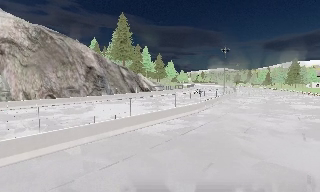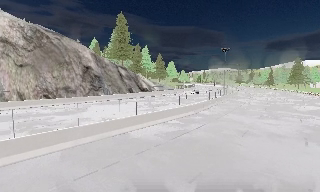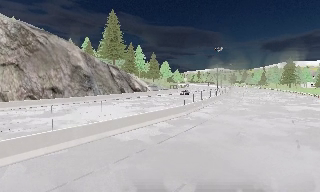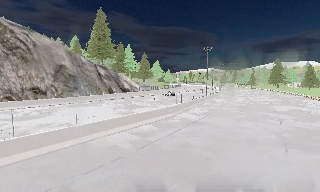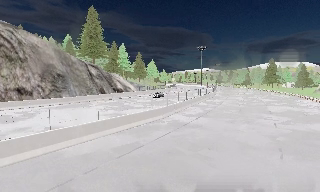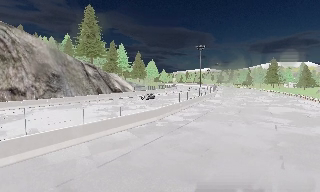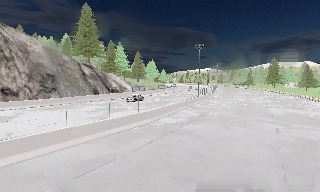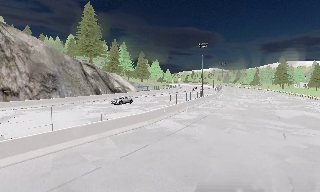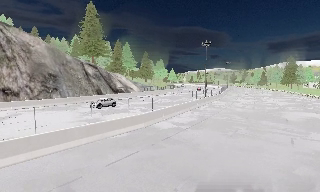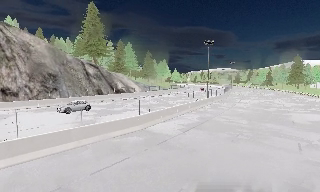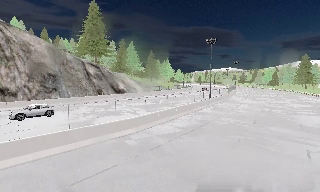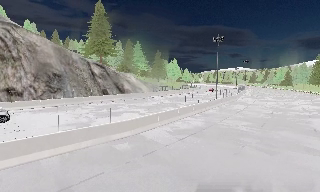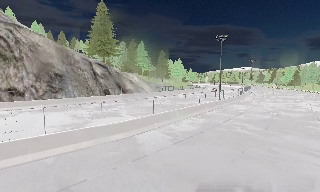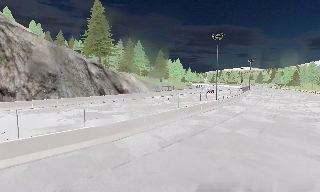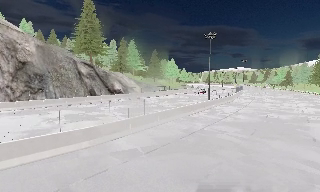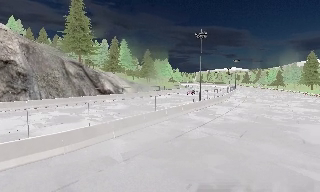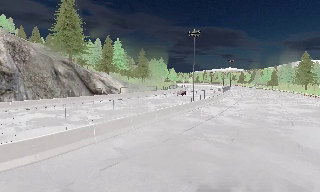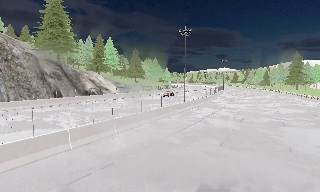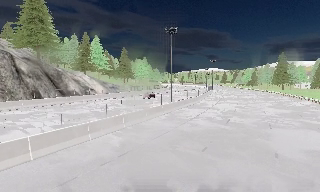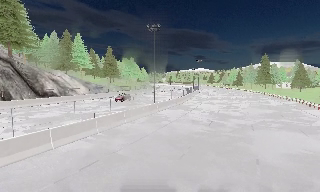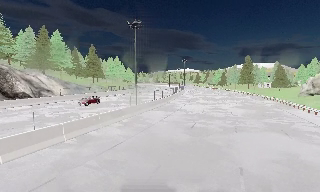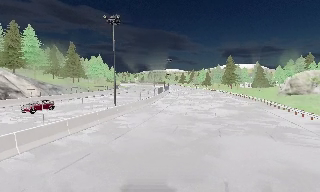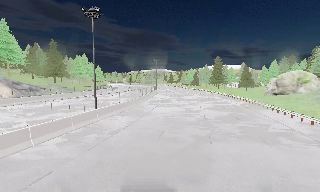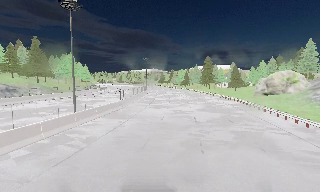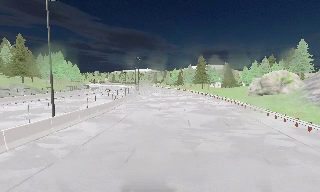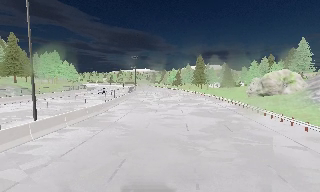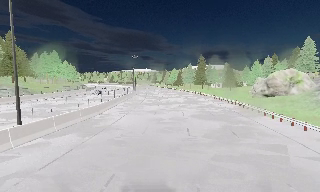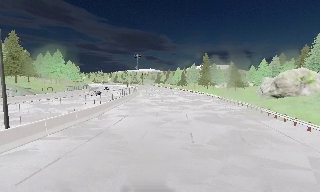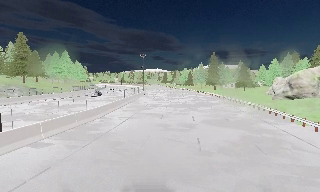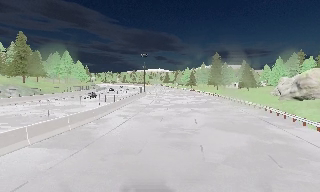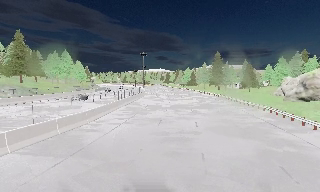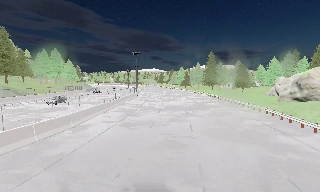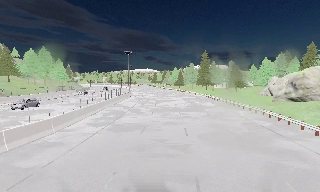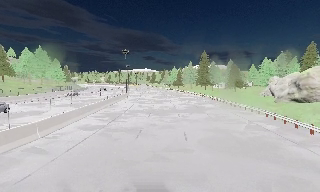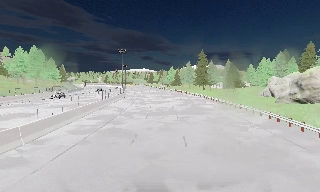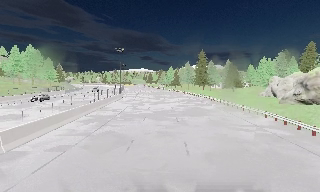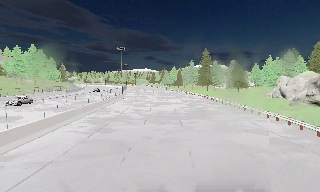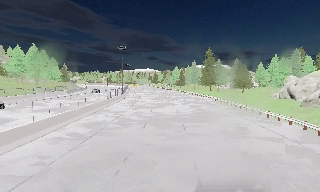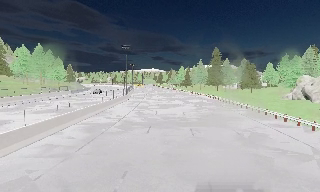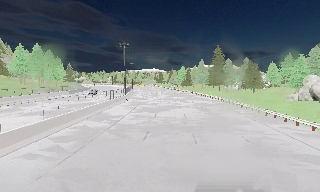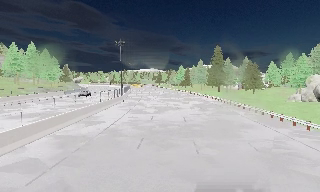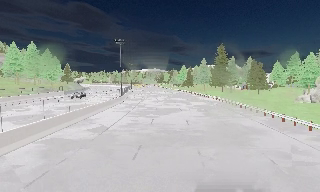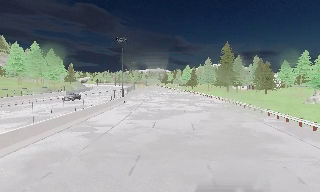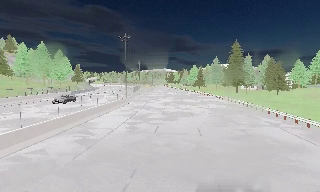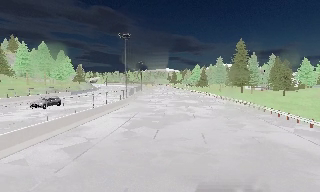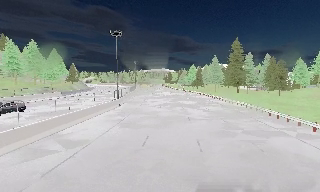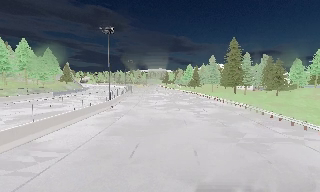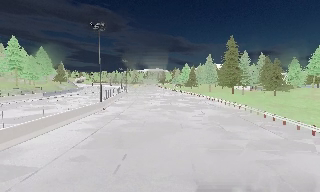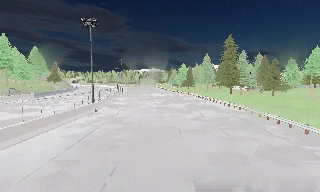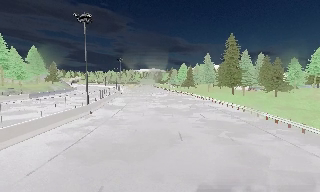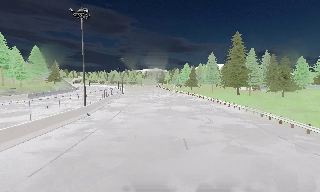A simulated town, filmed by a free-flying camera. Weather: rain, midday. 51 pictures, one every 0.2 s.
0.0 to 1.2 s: The camera travels forward and to its right, about 7 m, so what stands in front looms larger.
1.2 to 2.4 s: The camera pans to its left, which is counterclockwise from overhead, by about 10 degrees. It travels forward and to its right, about 6 m, so what stands in front looms larger.
2.4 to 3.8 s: The camera swings to its right by about 15 degrees, and the scene slides to the left. It travels forward and to its right, about 8 m, so what stands in front looms larger.
3.8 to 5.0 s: The camera pans to its right, which is clockwise from overhead, by about 20 degrees. It travels forward, about 9 m, so what stands in front looms larger.
5.0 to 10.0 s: The camera travels forward, about 35 m, so what stands in front looms larger.
The film runs forward here.
